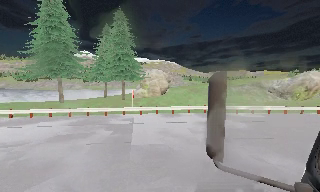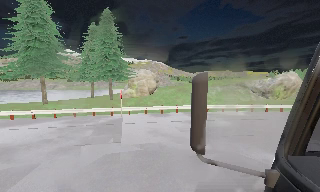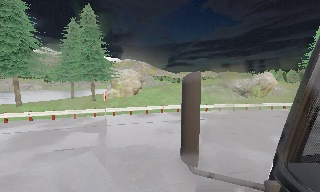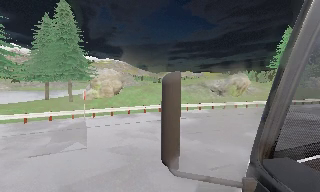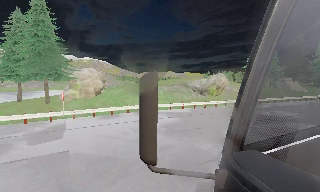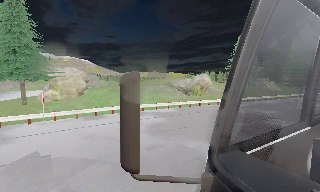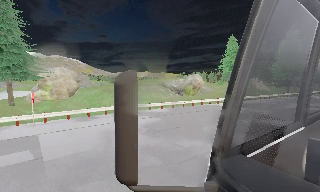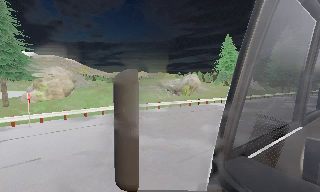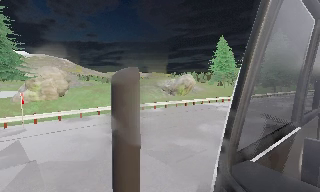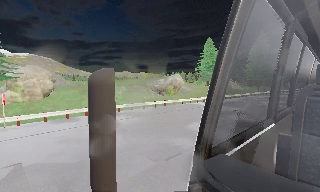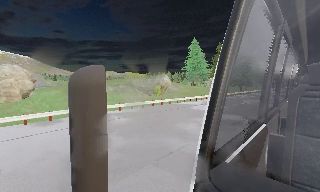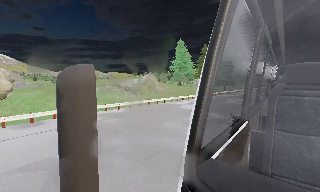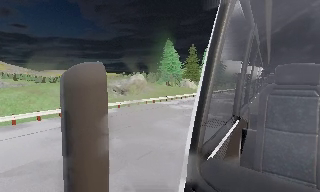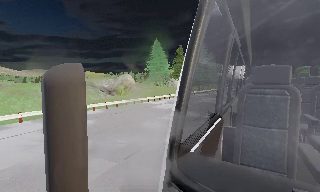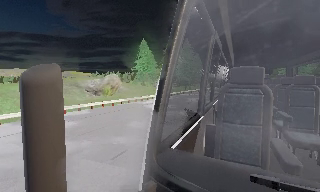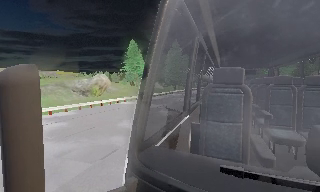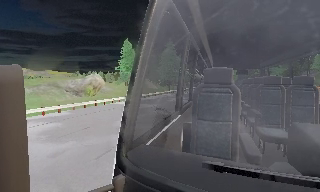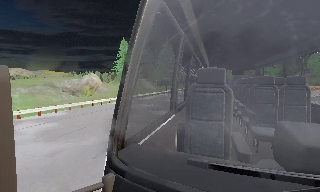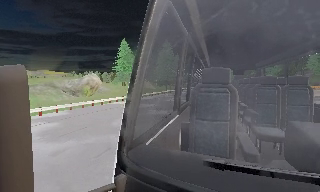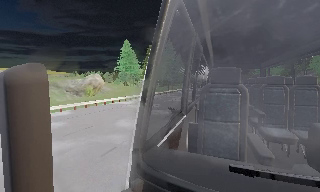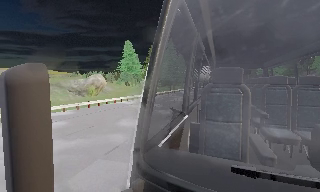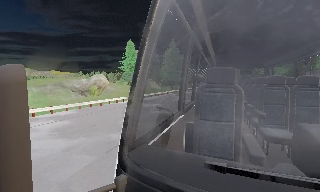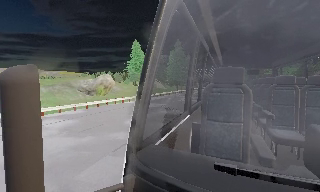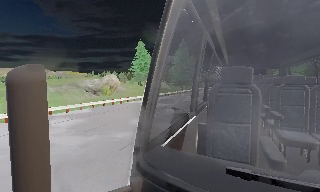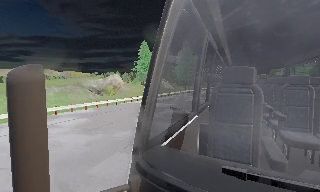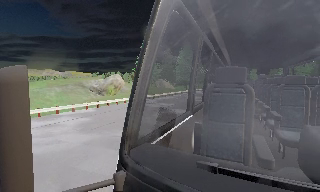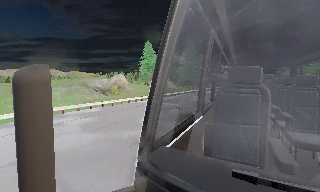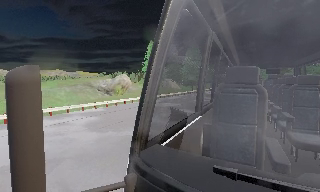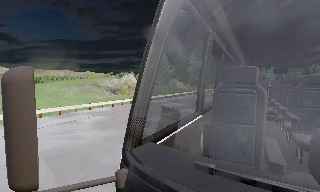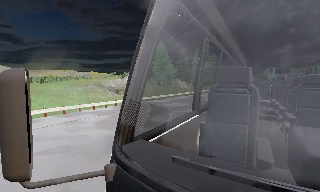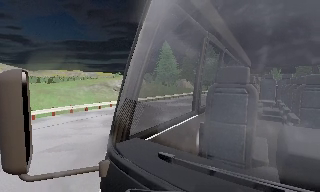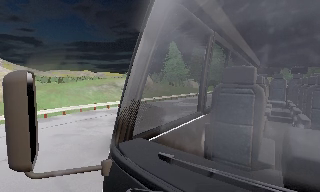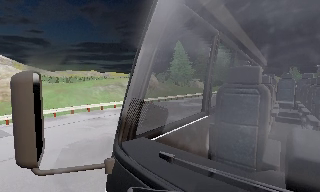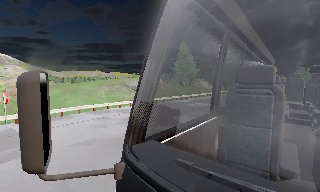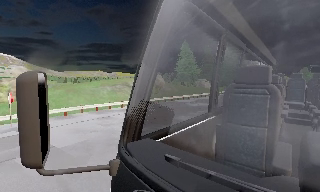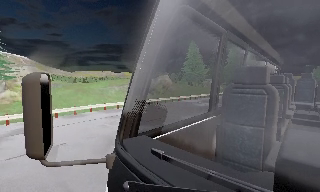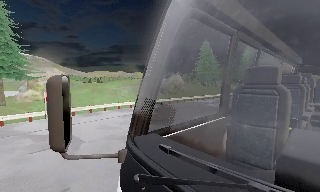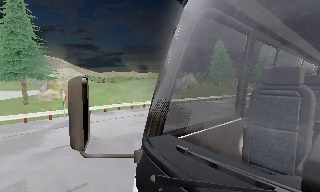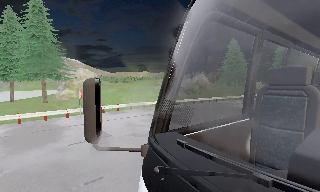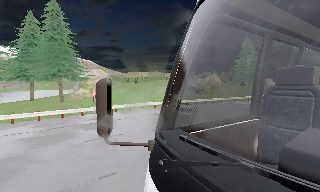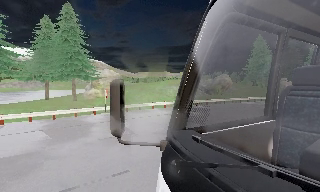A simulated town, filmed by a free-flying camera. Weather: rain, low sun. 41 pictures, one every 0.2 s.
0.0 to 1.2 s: The camera pans to its right, which is clockwise from overhead, by about 30 degrees. It travels to its left, about 0.5 m.
1.2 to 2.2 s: The camera swings to its right by about 15 degrees, and the scene slides to the left.
2.2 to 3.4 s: The scene slides to the left, as the camera pans about 20 degrees to its right. It travels backward, about 0.5 m, so what stands in front gets smaller.
3.4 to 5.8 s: The camera pans to its left, which is counterclockwise from overhead, by about 10 degrees. It travels backward, about 1 m, so what stands in front gets smaller.
5.8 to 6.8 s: The camera shifts only a little, or ends up much as it began.
6.8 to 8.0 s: The scene slides to the right, as the camera pans about 25 degrees to its left. It travels backward, about 0.5 m, so what stands in front gets smaller.
The film runs forward here.
